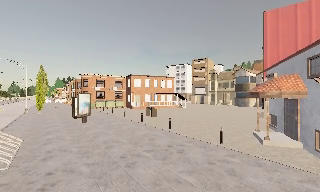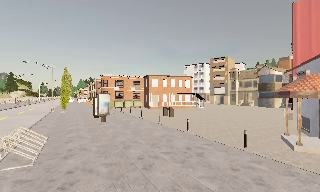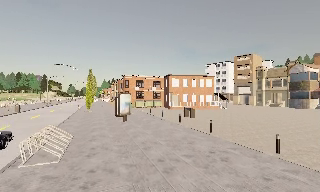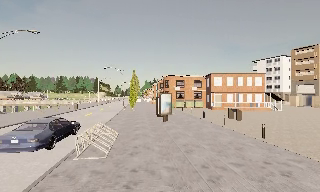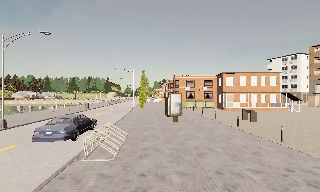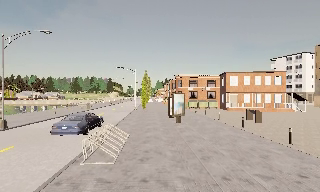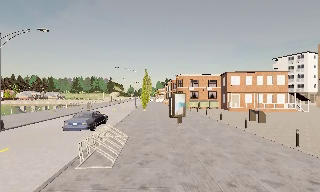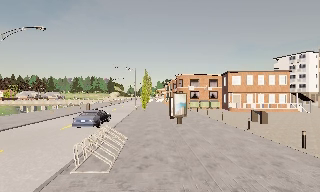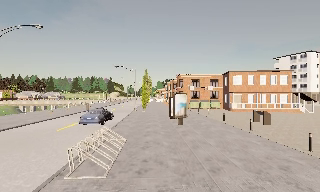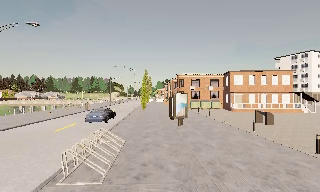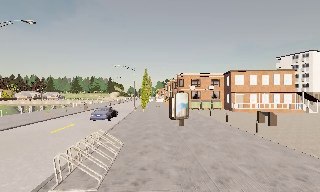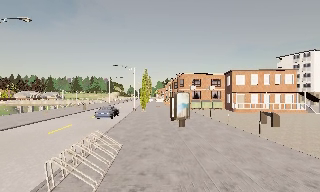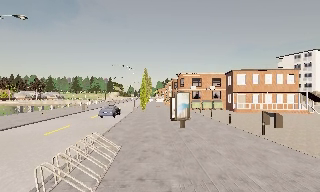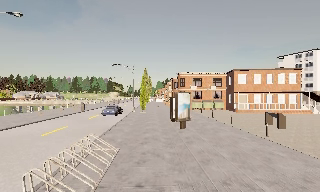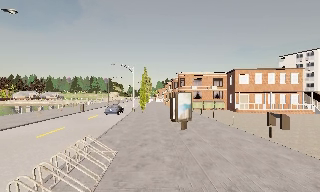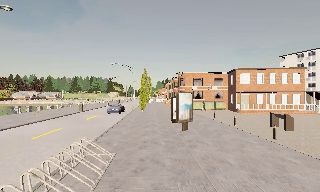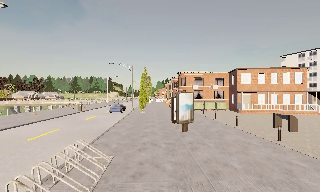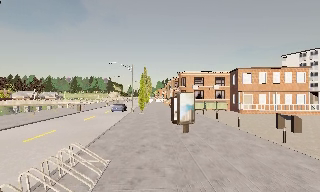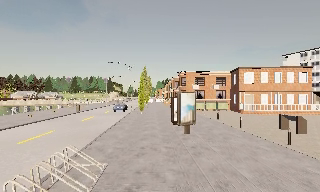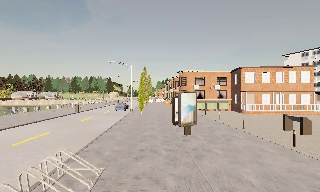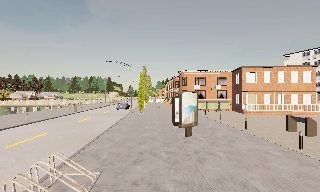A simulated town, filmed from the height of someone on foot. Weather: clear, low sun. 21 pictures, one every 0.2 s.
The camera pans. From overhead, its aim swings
counterclockwise.
The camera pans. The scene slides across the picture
to the right.
0.0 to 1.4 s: The camera pans to its left, which is counterclockwise from overhead, by about 30 degrees. It travels forward, about 2 m.
1.4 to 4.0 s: The camera travels forward, about 4.5 m, so what stands in front looms larger.
The film runs forward here.
